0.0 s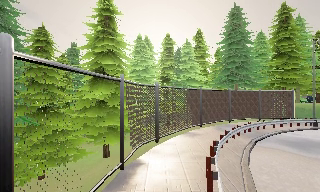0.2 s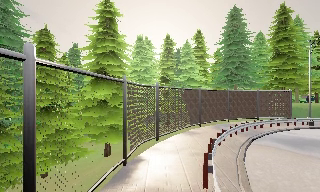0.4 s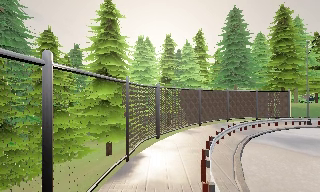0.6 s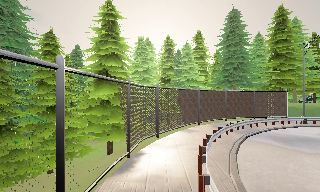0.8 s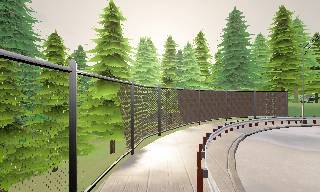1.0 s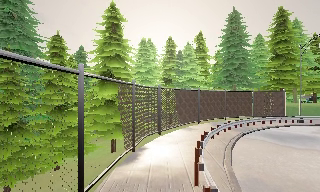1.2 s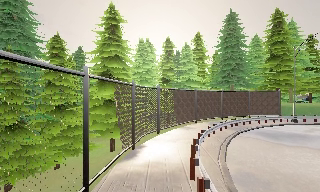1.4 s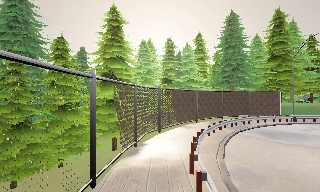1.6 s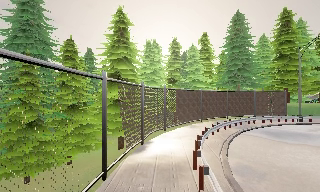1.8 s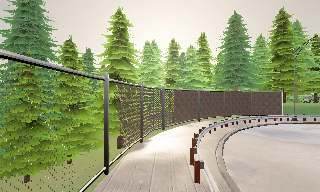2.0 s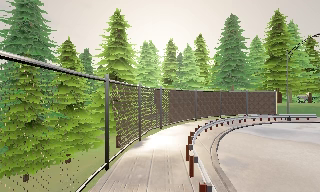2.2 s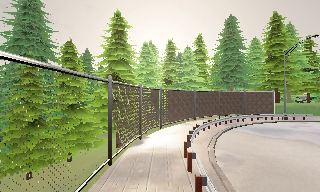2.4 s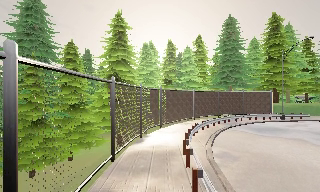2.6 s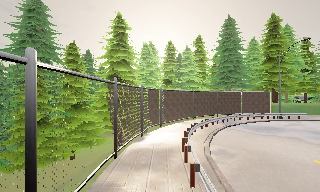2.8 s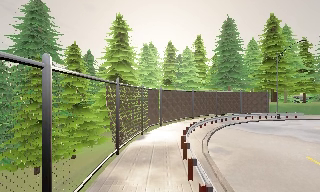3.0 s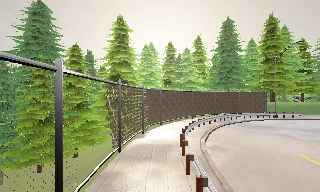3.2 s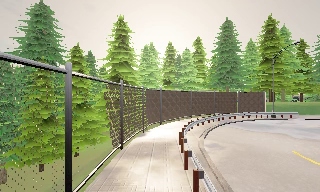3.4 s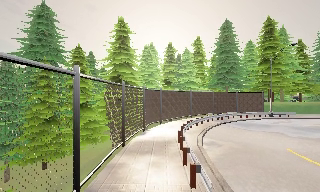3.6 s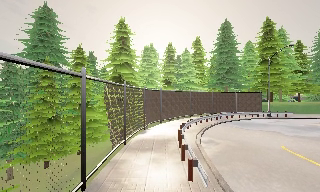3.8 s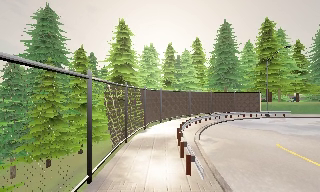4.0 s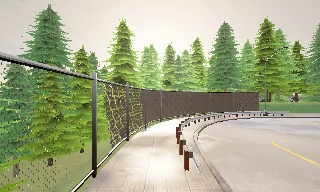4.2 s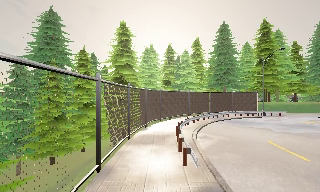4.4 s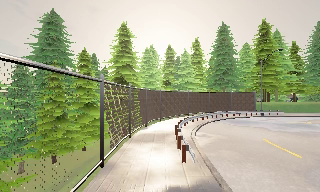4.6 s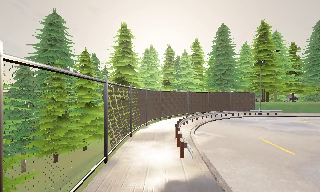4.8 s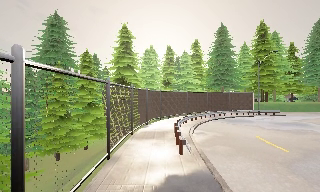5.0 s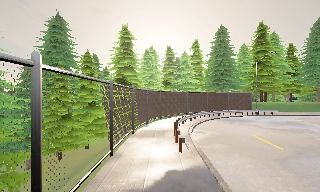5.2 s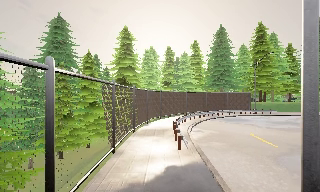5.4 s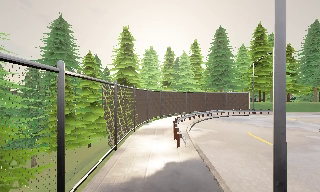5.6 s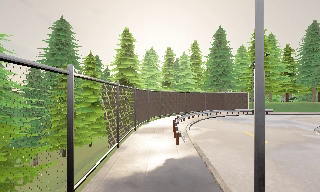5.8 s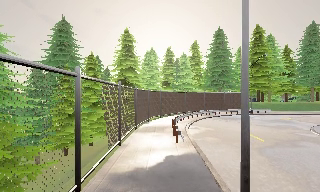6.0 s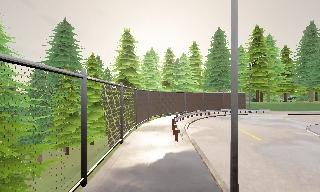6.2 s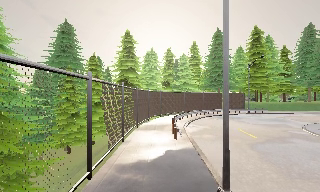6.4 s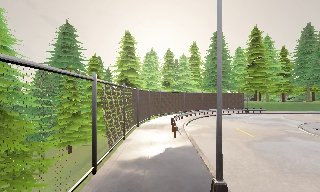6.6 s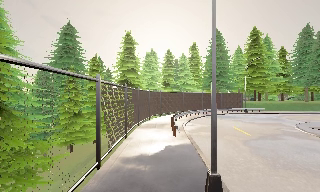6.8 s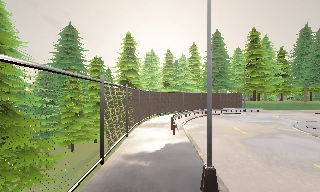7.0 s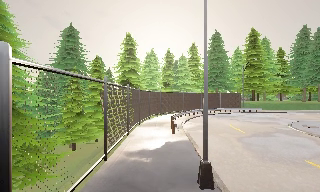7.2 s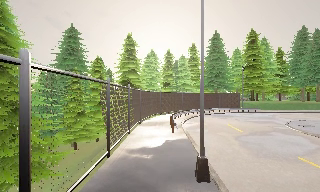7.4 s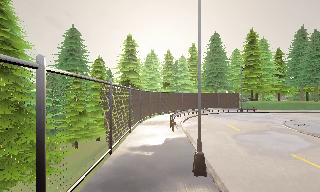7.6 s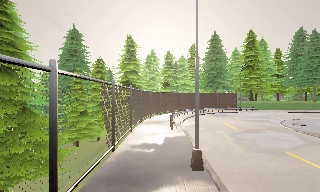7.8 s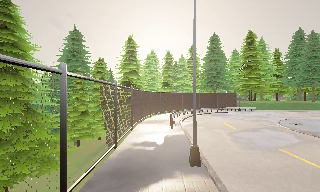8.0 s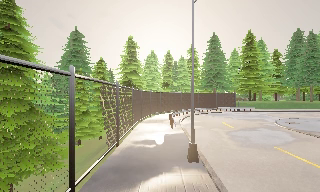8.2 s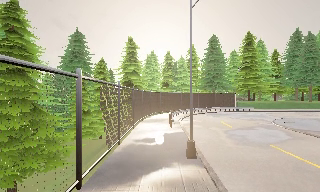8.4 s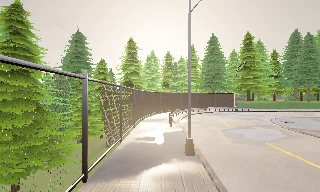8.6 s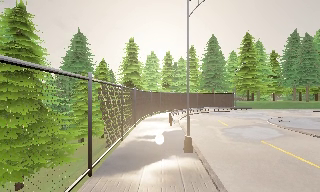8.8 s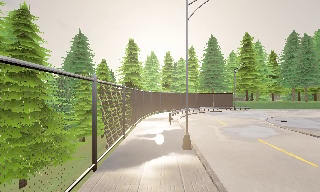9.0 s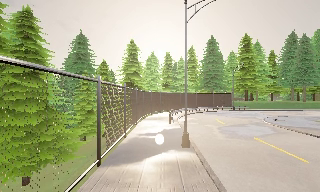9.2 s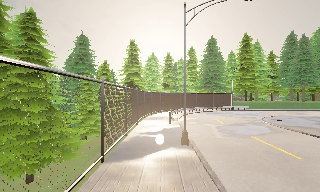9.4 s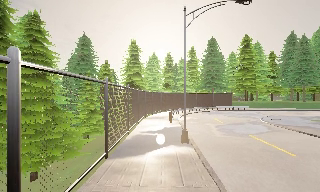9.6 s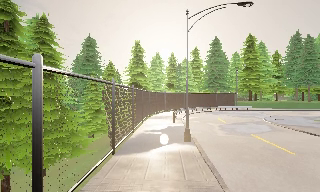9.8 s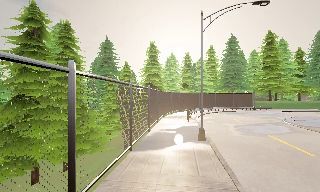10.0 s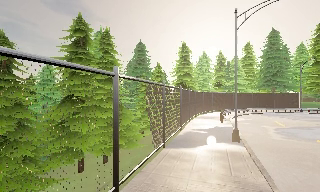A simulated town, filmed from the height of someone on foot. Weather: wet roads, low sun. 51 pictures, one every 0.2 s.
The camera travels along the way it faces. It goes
backward.
0.0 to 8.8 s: The camera travels backward, about 15 m, so what stands in front gets smaller.
8.8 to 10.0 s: The camera swings to its left by about 20 degrees, and the scene slides to the right. It travels backward, about 2 m, so what stands in front gets smaller.
The film runs backward here.
